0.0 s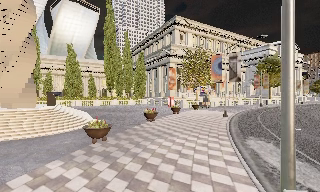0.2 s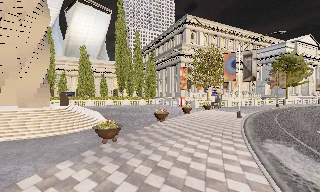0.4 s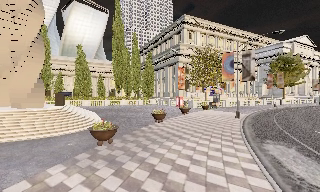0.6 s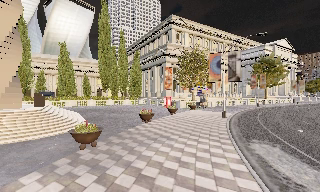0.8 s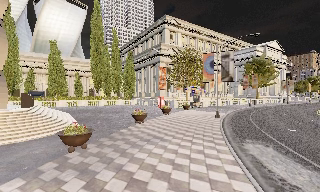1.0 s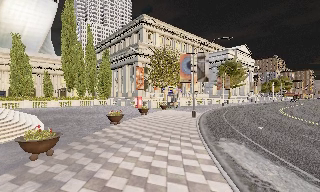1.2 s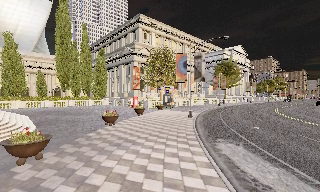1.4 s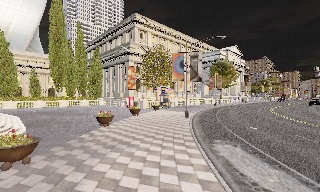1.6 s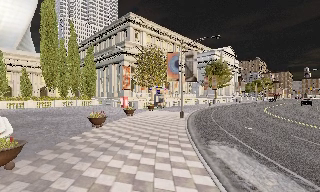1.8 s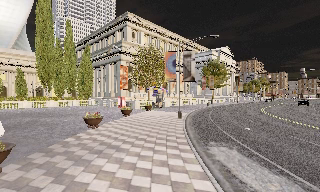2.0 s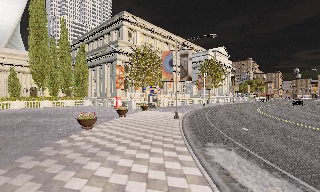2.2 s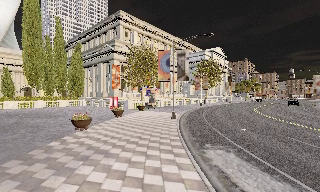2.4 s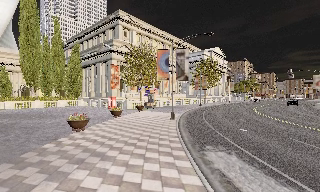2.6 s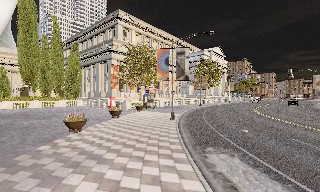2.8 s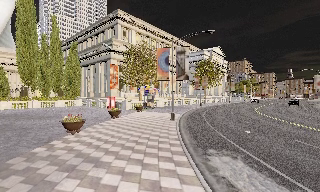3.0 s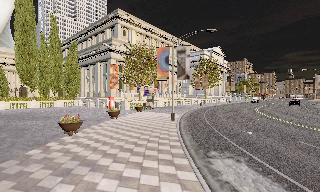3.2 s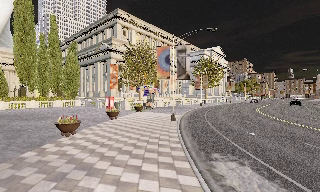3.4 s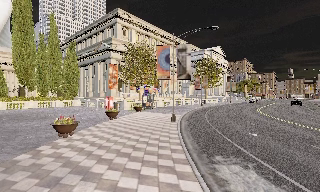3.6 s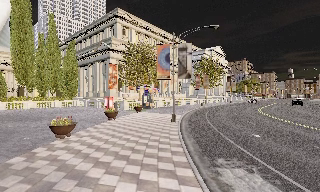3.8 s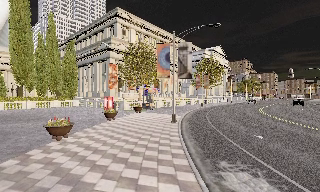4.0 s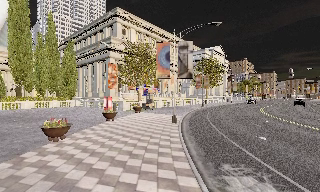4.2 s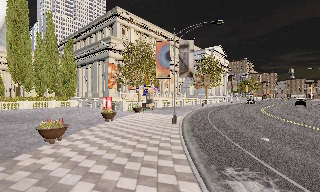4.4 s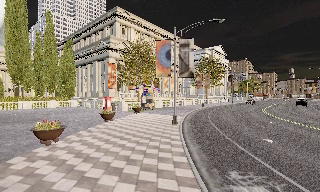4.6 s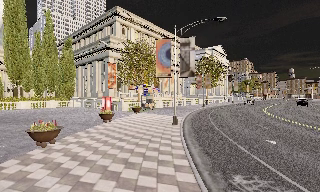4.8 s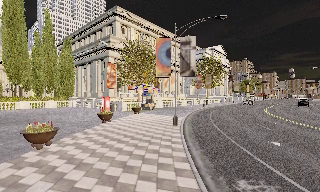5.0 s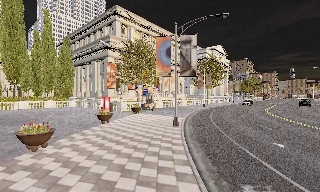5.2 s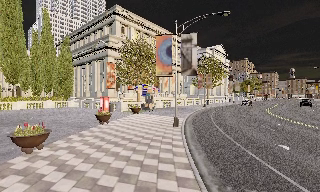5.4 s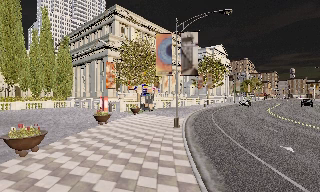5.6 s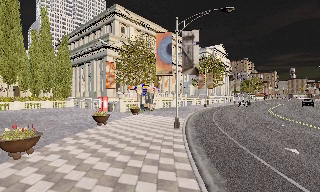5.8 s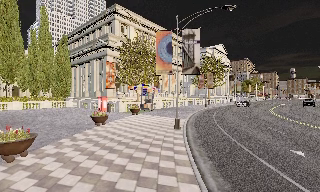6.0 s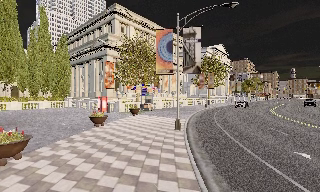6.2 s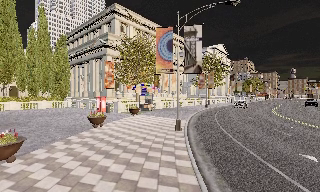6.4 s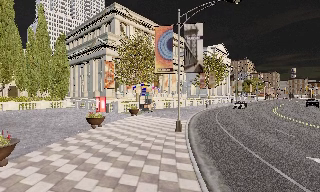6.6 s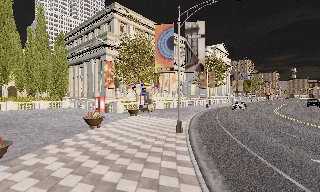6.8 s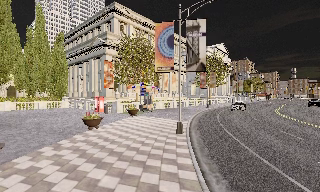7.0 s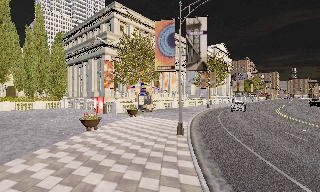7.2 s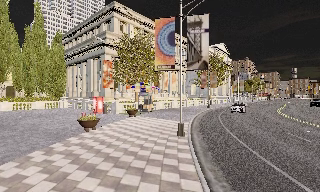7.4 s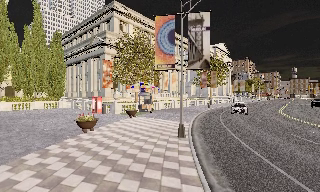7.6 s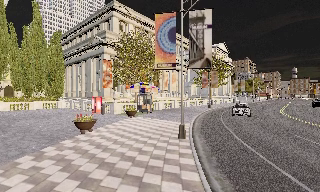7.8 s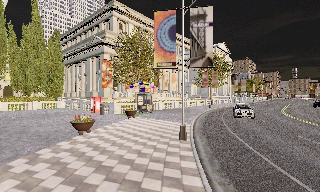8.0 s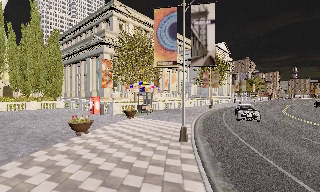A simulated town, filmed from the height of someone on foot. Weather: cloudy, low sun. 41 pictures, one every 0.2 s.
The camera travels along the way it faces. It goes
forward.
0.0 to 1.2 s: The scene slides to the left, as the camera pans about 15 degrees to its right. It travels forward, about 1.5 m, so what stands in front looms larger.
1.2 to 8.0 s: The camera travels forward, about 9 m, so what stands in front looms larger.
The film runs forward here.
